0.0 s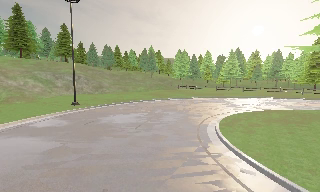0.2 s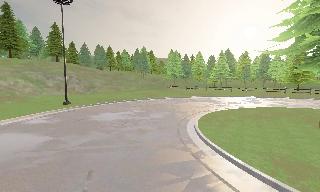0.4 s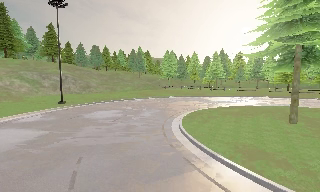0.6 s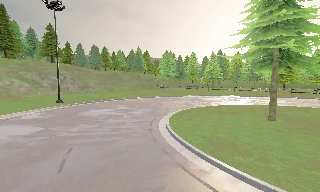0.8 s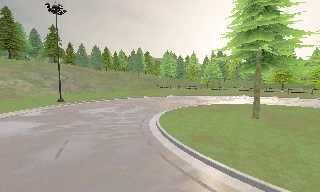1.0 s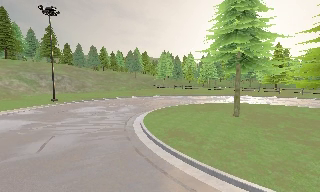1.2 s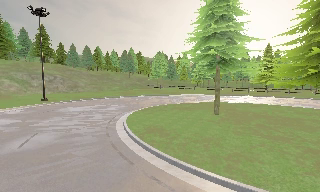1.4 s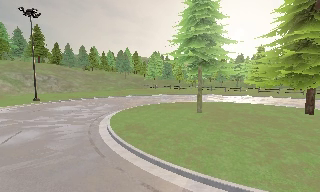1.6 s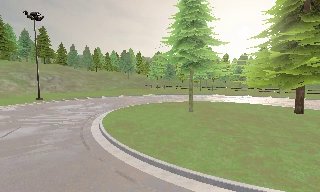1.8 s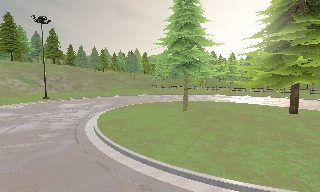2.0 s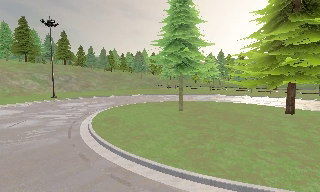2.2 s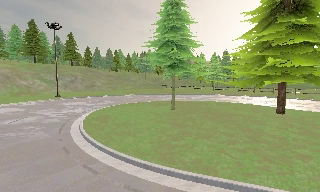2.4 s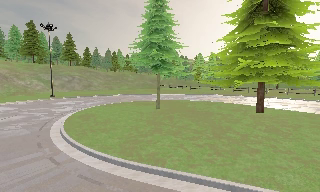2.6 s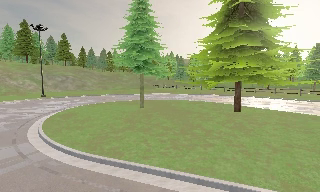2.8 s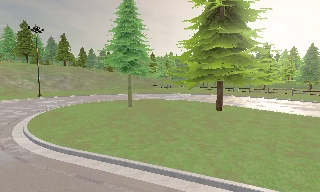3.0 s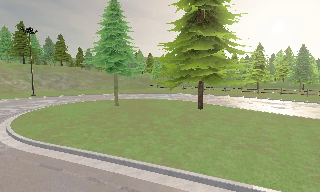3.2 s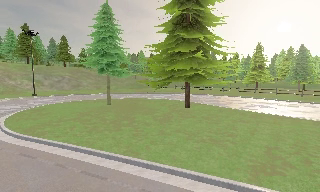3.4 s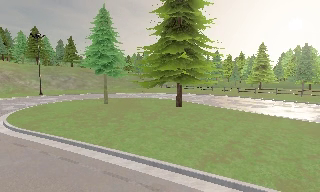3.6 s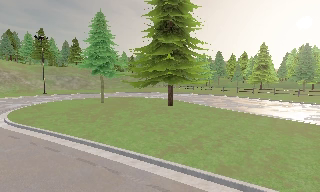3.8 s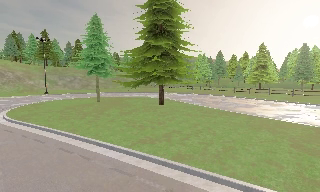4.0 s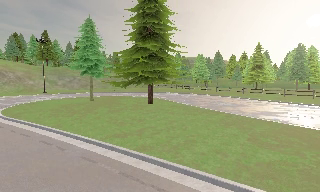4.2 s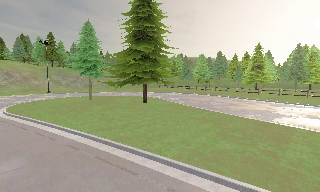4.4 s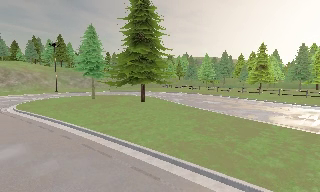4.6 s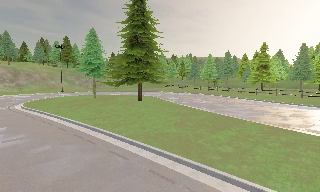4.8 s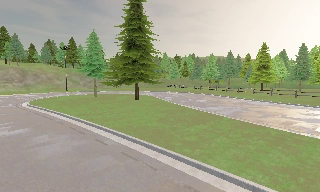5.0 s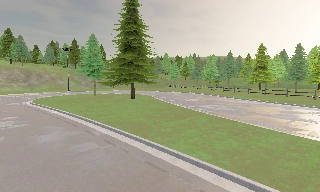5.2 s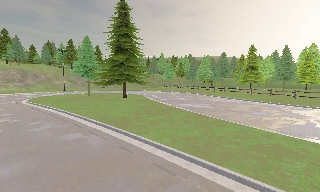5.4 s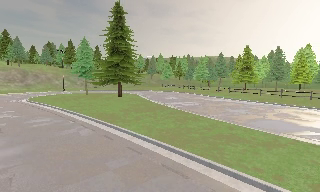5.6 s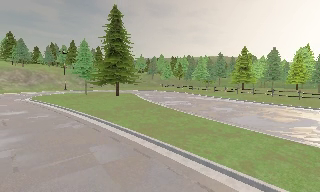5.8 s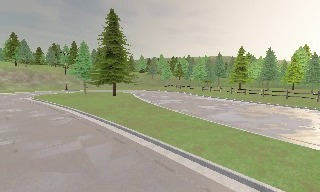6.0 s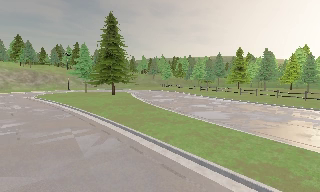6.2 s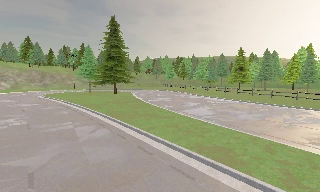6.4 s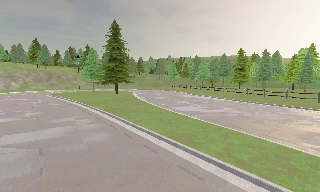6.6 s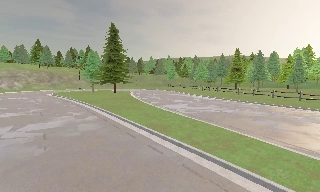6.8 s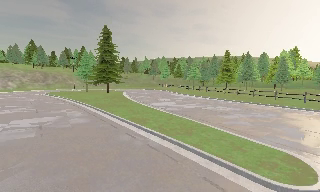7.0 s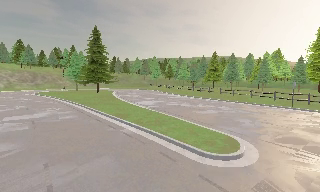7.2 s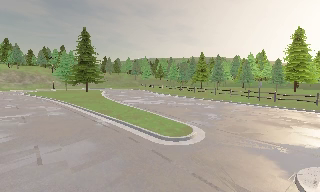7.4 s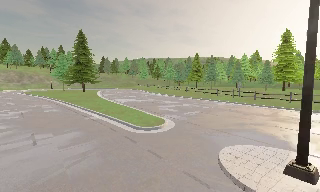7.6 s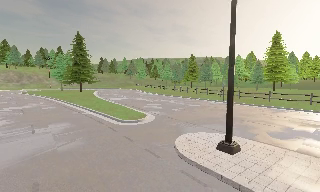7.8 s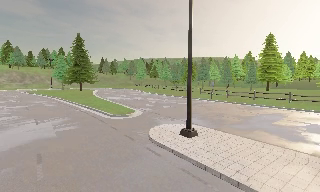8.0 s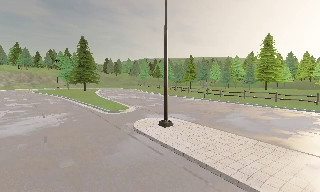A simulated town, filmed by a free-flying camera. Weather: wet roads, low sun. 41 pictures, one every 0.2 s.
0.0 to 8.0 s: The camera pans to its left, which is counterclockwise from overhead, by about 20 degrees. It travels to its right and backward, about 65 m, so close, fixed things drift to the left. It gains speed.
The film runs forward here.
